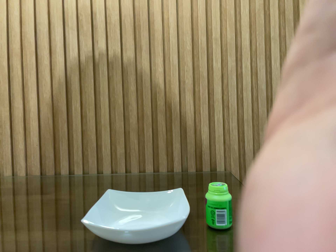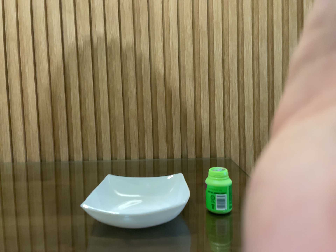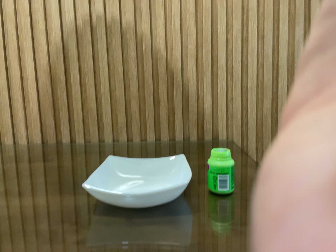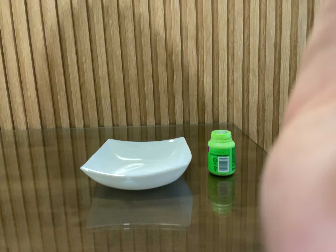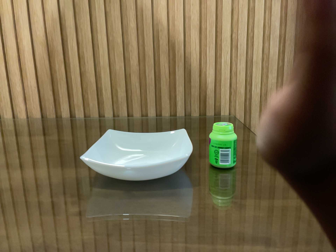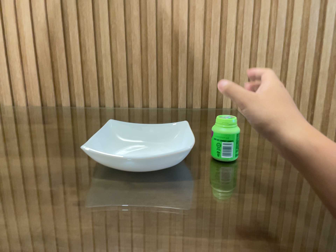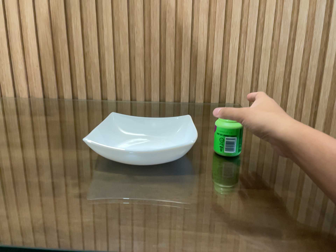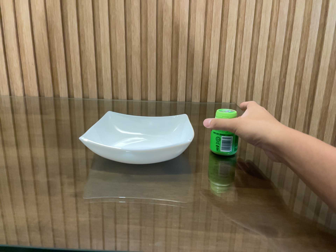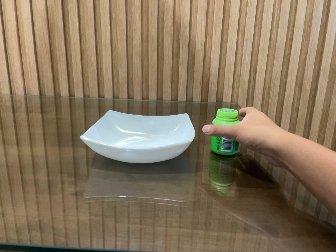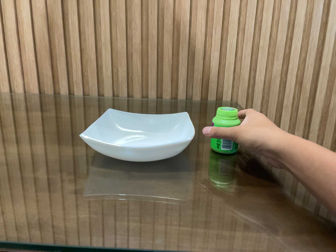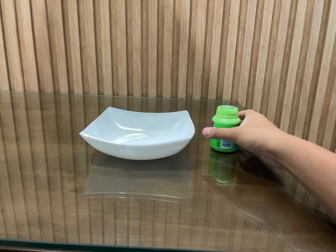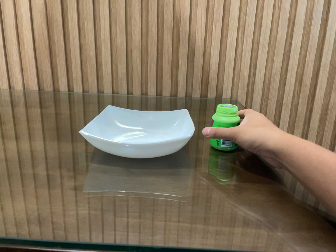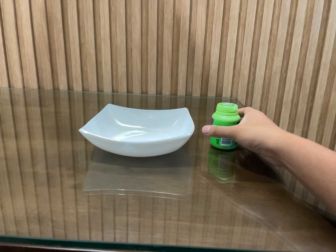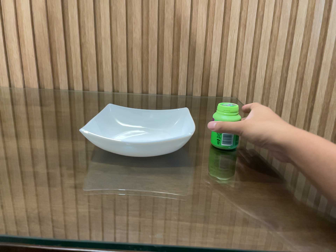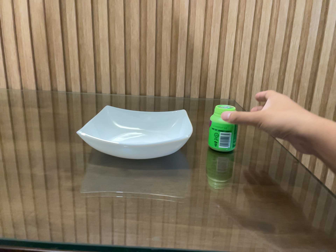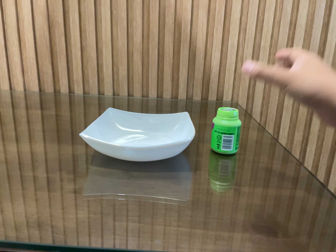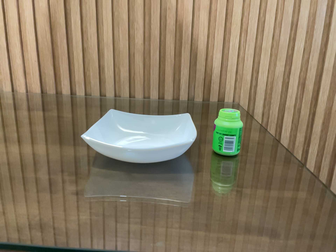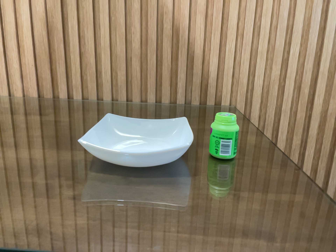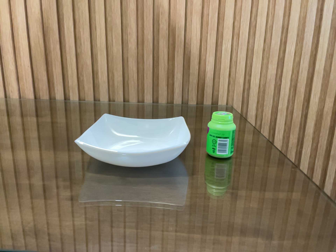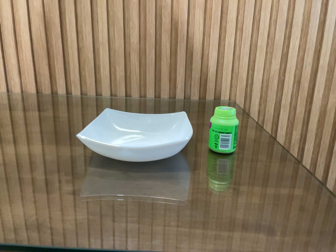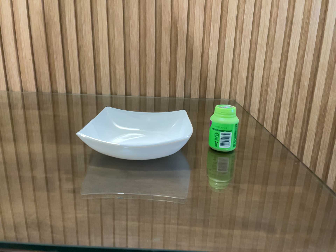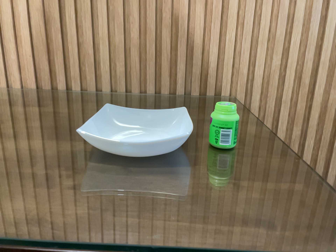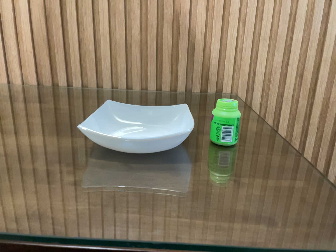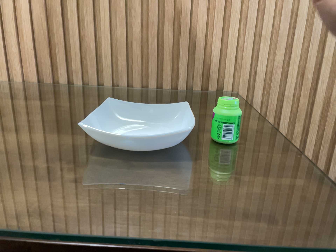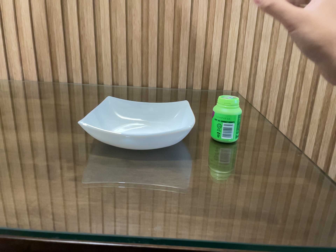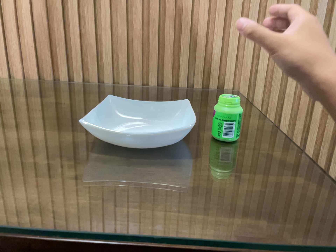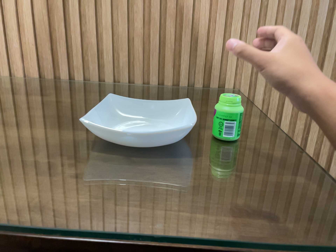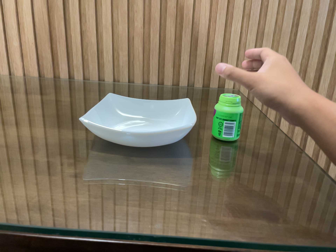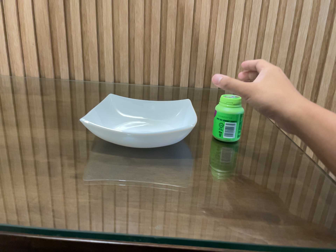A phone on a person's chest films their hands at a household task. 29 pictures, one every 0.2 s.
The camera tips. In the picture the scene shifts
upward.
0.0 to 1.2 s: The camera travels forward, about 6 cm, so what stands in front looms larger. Its aim tips toward the bottom of its view by about 15 degrees, and the scene shifts upward.
1.2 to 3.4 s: The camera keeps its place and its aim.
3.4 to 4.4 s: The camera shifts only a little, or ends up much as it began.
4.4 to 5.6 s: The camera keeps its place and its aim.
The film runs forward here.
